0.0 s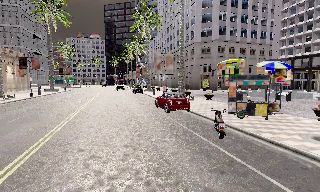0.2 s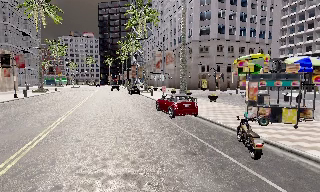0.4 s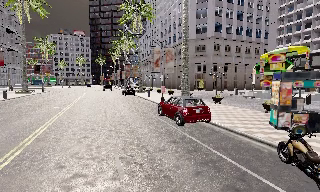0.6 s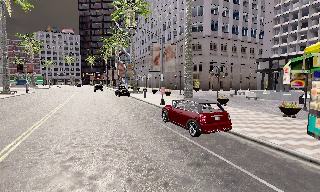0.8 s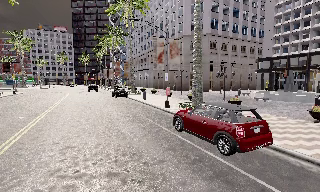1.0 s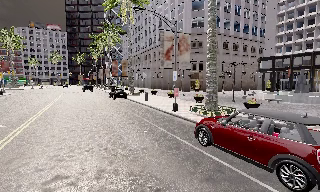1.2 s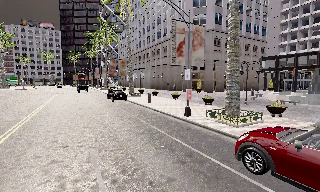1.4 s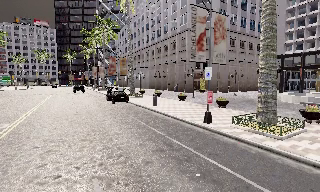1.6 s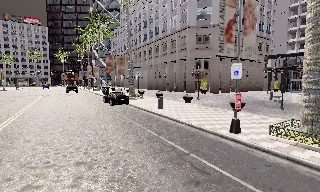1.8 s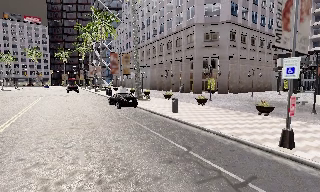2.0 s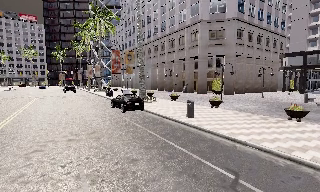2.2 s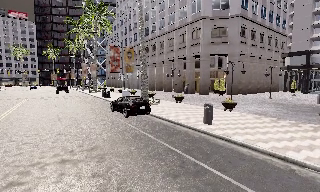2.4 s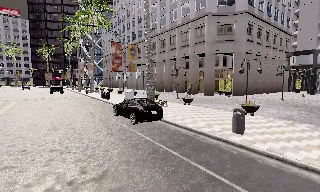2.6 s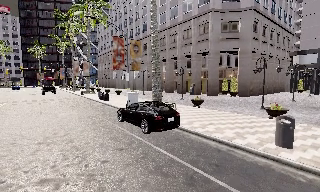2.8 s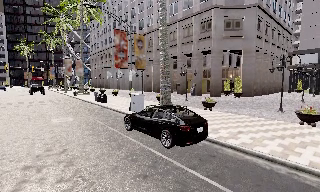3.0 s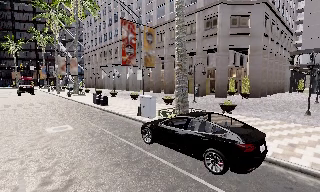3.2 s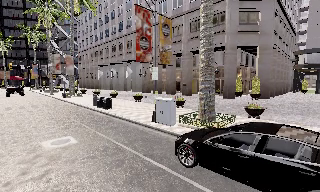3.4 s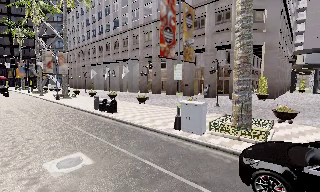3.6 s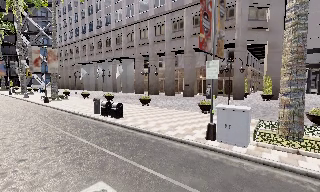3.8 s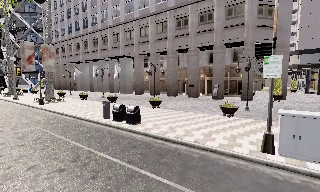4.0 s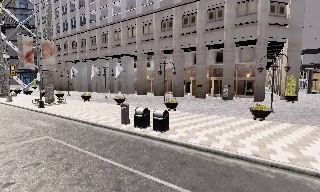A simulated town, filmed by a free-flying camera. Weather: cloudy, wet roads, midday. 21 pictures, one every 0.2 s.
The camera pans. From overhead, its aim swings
clockwise.
0.0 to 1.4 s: The camera pans to its right, which is clockwise from overhead, by about 15 degrees. It travels forward and to its left, about 15 m, so what stands in front looms larger.
1.4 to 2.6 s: The camera travels forward and to its left, about 13 m, so what stands in front looms larger.
2.6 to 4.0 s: The camera pans to its right, which is clockwise from overhead, by about 20 degrees. It travels to its left and forward, about 16 m, so close, fixed things drift to the right.
The film runs forward here.
